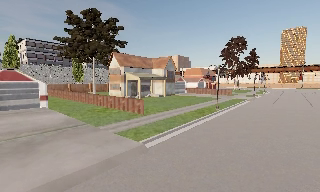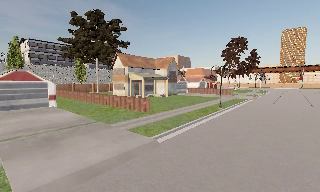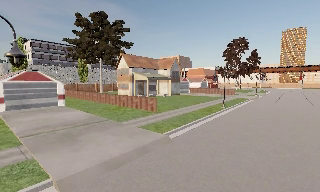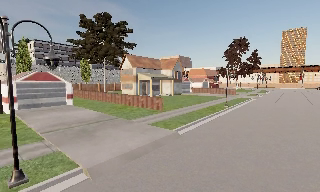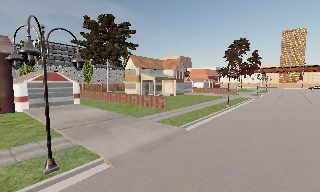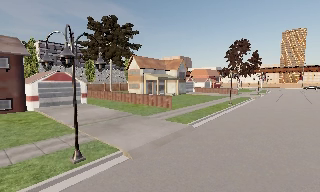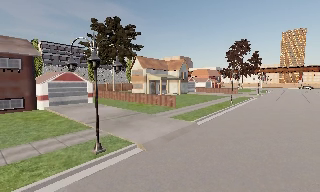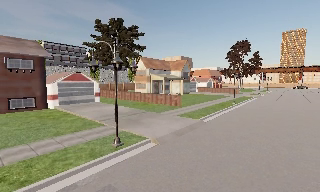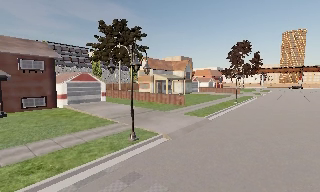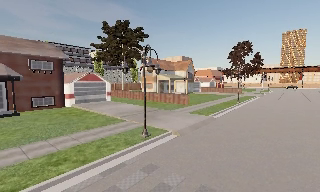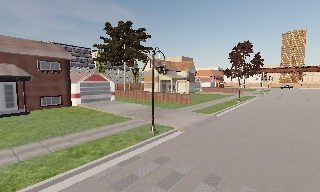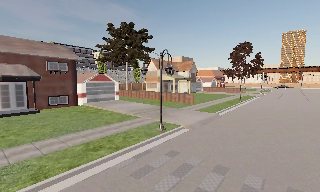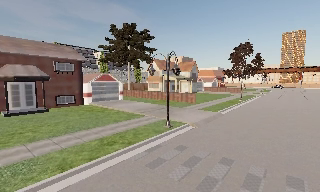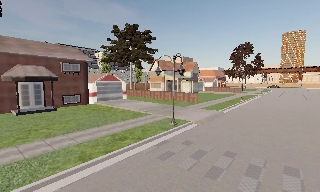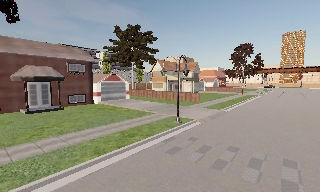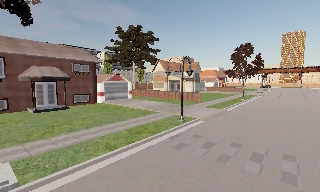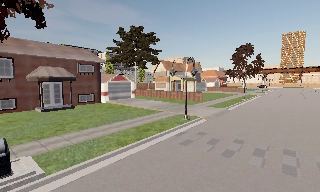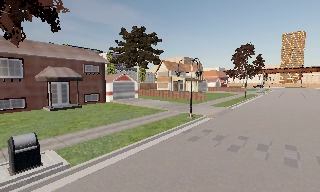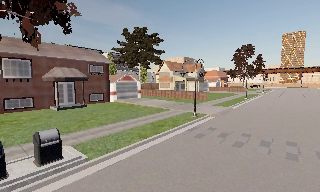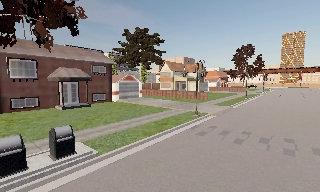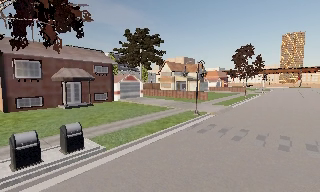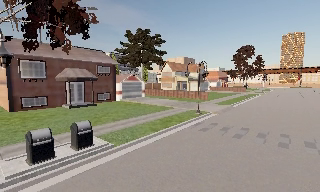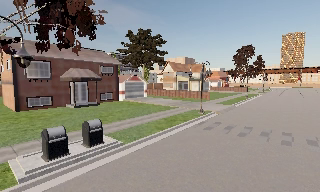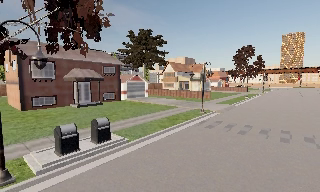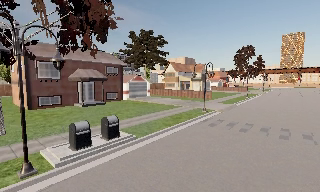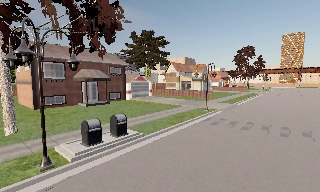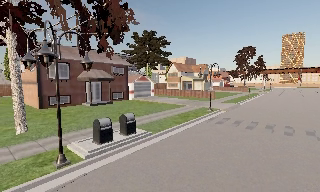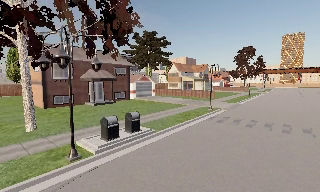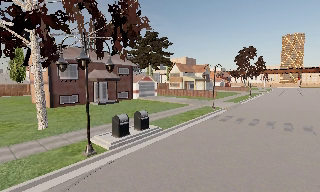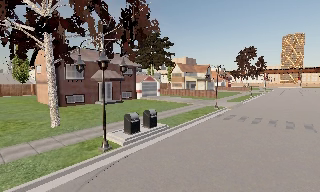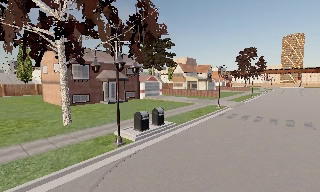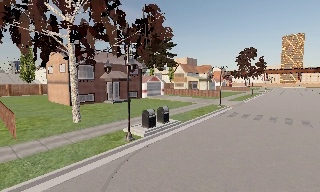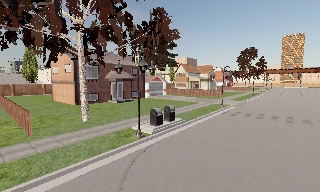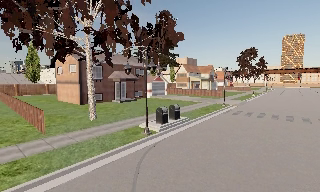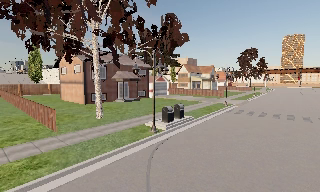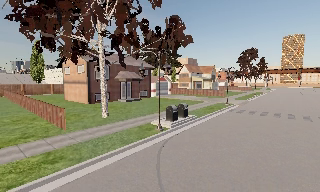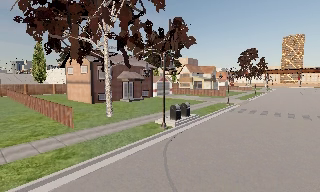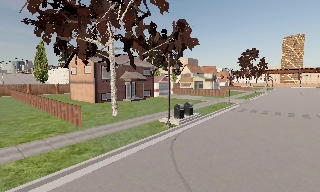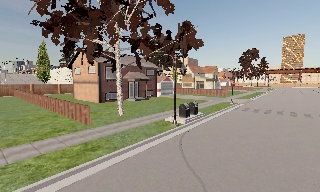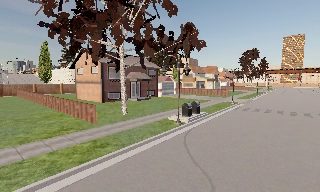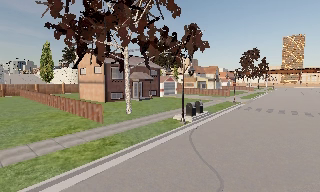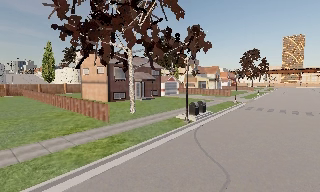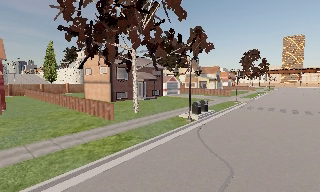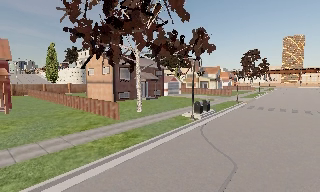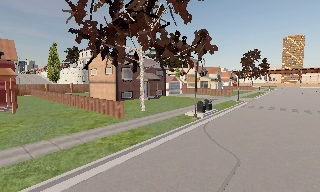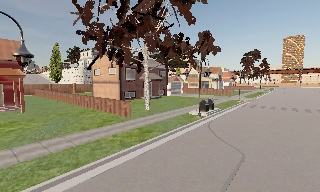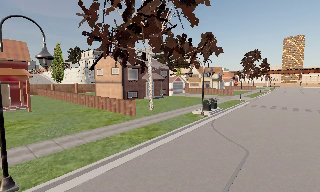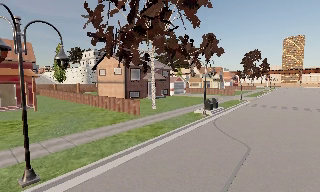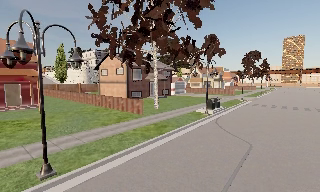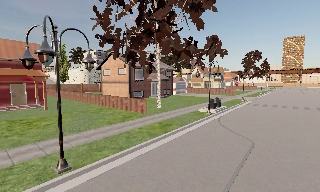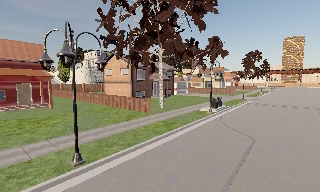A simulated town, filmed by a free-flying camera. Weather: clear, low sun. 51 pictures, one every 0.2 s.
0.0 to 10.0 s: The camera travels backward and to its left, about 30 m, so what stands in front gets smaller. It loses speed.
The film runs forward here.
